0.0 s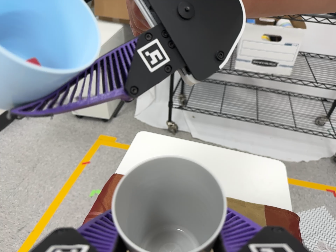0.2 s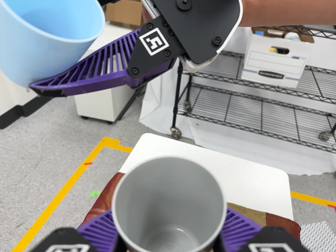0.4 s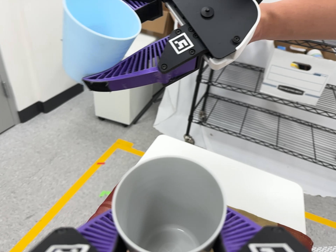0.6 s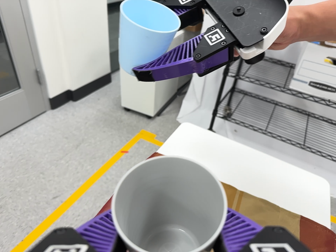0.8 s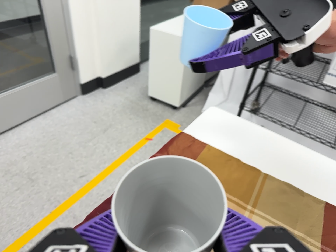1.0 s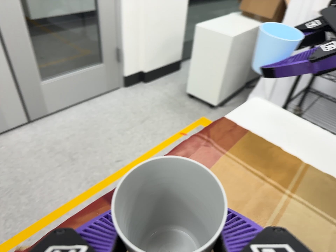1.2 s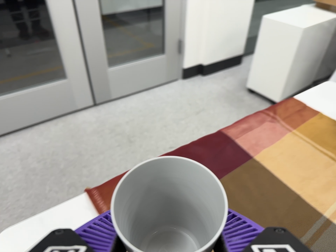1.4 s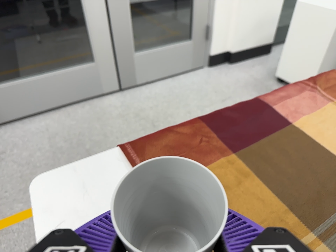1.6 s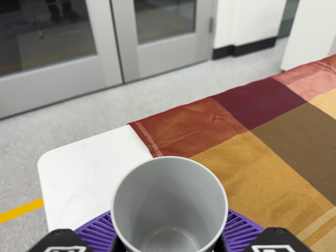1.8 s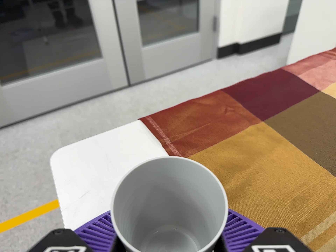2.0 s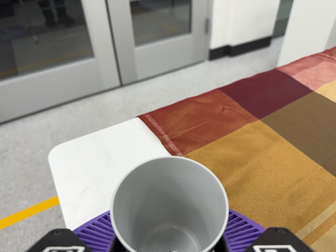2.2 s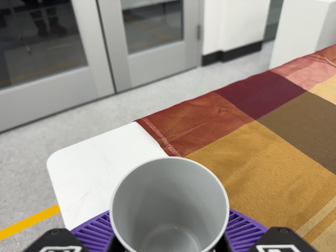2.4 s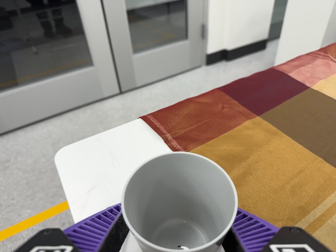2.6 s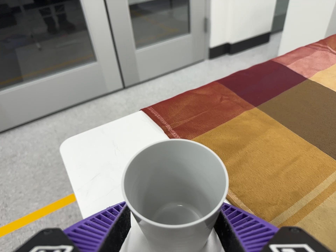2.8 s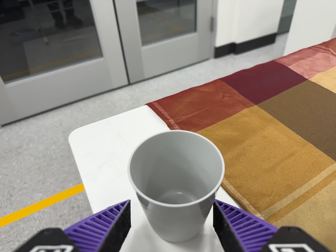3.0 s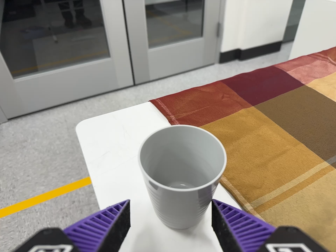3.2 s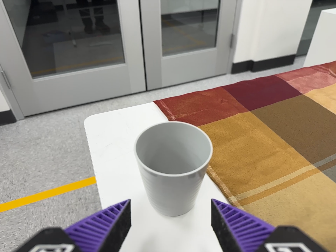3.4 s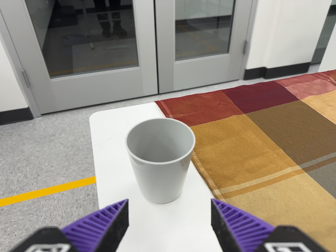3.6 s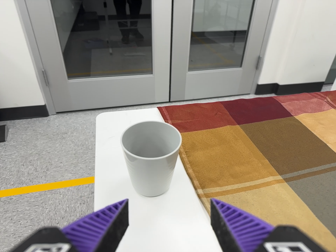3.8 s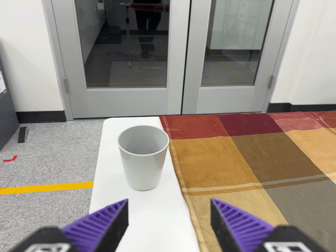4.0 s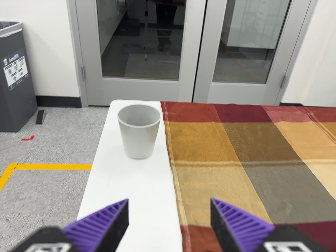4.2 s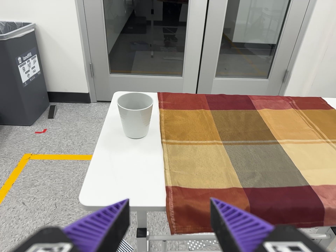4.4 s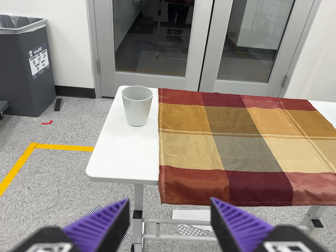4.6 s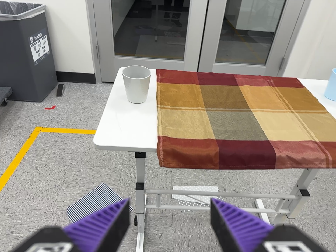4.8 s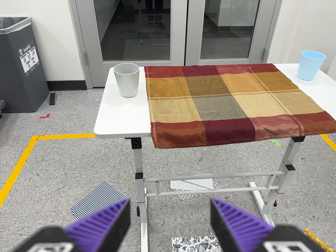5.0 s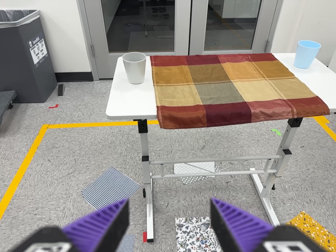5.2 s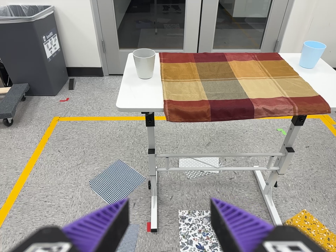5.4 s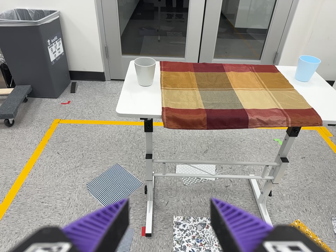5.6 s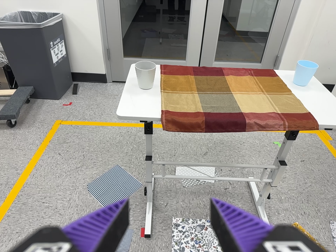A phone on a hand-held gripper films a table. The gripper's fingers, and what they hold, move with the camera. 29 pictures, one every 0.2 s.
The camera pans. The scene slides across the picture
to the right.
0.0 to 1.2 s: The camera pans to its left by about 35 degrees. It travels toward the bottom of its view, about 24 cm, so close, fixed things drift upward. It rolls about its line of sight by about 25 degrees, and the scene rotates clockwise.
1.2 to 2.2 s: The camera travels toward the bottom of its view and to its left, about 12 cm, so close, fixed things drift upward.
2.2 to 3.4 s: The camera travels backward, to its right and toward the bottom of its view, about 14 cm, so what stands in front gets smaller. It rolls about its line of sight by about 10 degrees, and the scene rotates clockwise.
3.4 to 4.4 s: The camera pans to its left by about 10 degrees. It travels backward and to its right, about 34 cm, so what stands in front gets smaller. It rolls about its line of sight by about 15 degrees, and the scene rotates clockwise.
4.4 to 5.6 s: The camera travels backward and toward the bottom of its view, about 30 cm, so what stands in front gets smaller.
The film runs backward here.
